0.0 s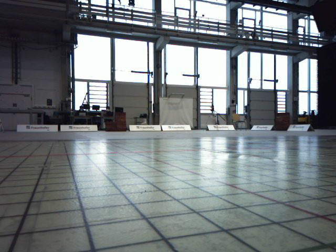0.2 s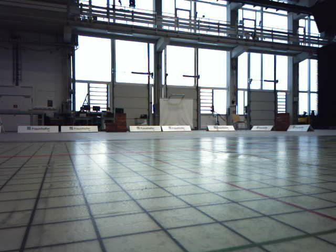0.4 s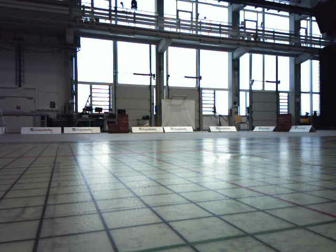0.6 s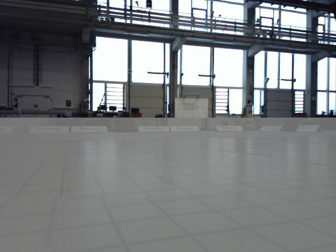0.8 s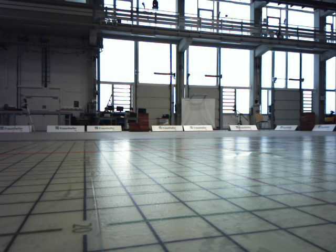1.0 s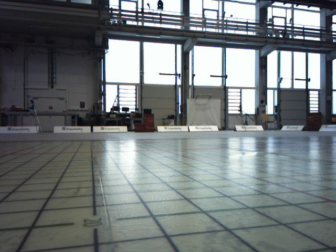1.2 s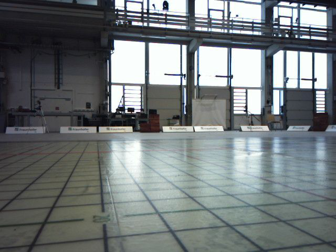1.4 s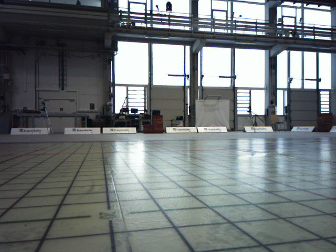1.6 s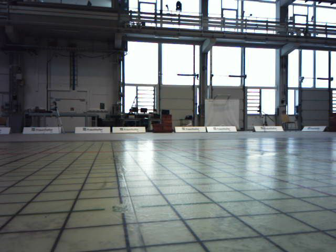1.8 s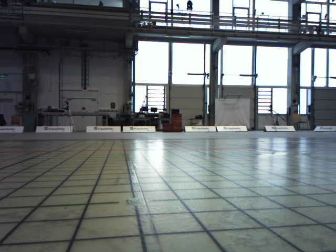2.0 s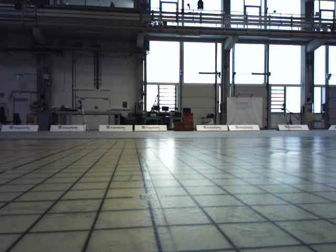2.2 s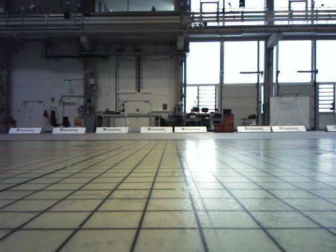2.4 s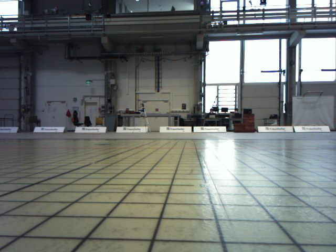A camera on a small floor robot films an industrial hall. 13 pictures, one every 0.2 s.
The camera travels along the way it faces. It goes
backward.
0.0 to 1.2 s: The camera travels backward, about 0.2 m, so what stands in front gets smaller.
1.2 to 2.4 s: The camera swings to its left by about 20 degrees, and the scene slides to the right. It travels backward, about 0.3 m, so what stands in front gets smaller. It gains speed.
The film runs backward here.
